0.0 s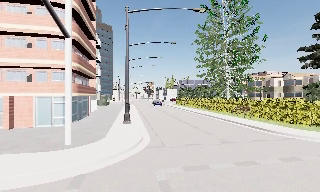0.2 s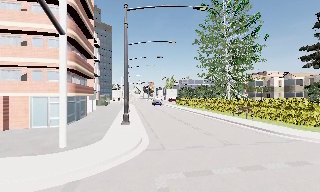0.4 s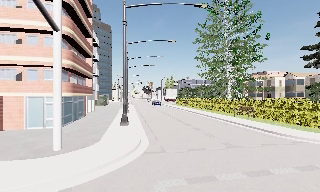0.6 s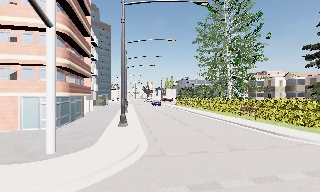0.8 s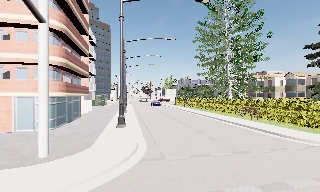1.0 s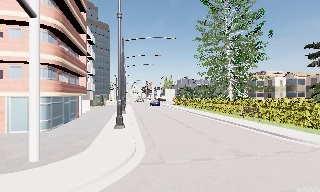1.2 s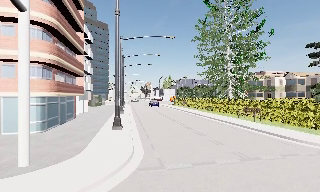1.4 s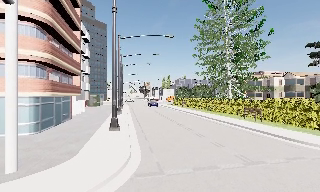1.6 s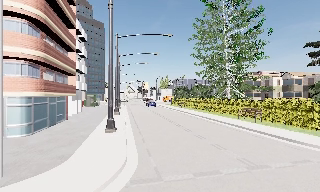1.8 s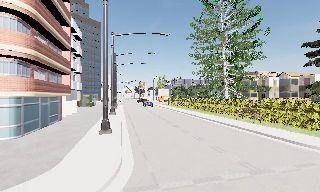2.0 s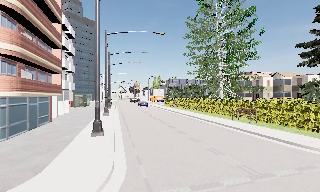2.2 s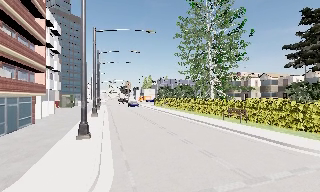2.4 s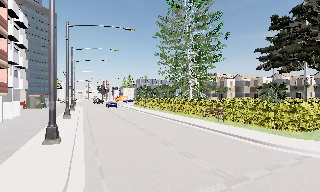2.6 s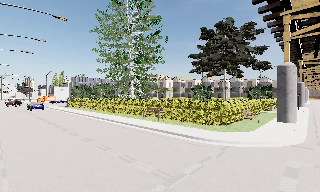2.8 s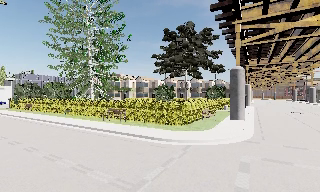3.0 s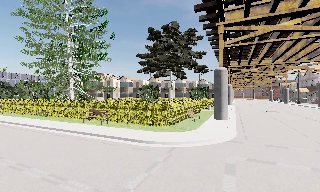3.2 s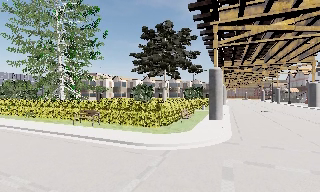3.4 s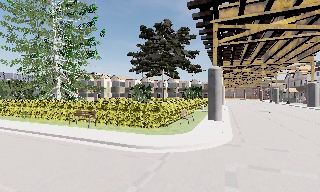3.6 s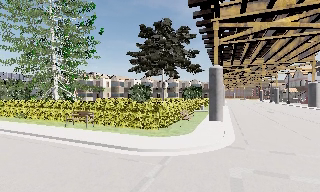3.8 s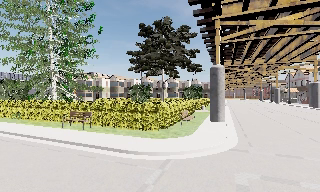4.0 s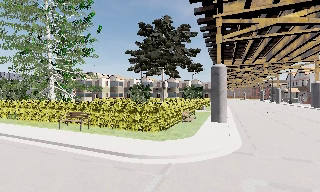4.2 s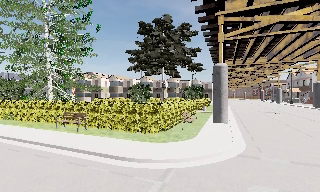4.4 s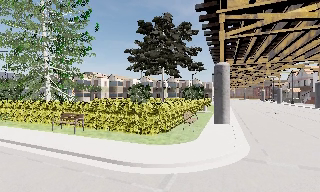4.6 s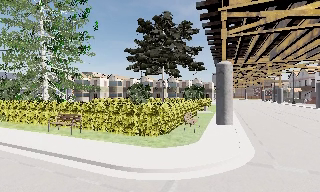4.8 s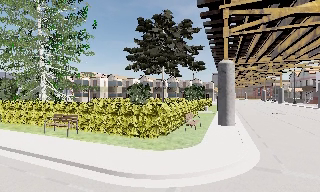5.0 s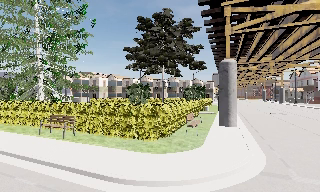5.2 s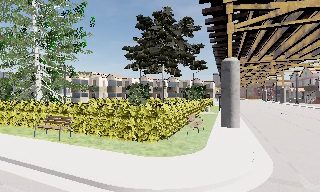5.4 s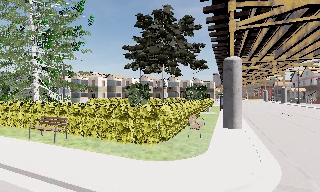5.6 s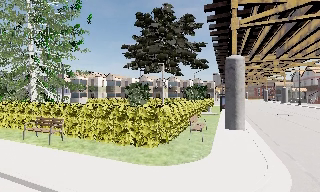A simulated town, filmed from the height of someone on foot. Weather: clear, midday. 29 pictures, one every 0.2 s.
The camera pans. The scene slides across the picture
to the left.
The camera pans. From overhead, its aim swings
clockwise.
0.0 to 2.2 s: The camera travels forward, about 4.5 m, so what stands in front looms larger.
2.2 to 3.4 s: The scene slides to the left, as the camera pans about 50 degrees to its right. It travels forward, about 2.5 m.
3.4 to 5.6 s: The camera travels forward, about 4.5 m, so what stands in front looms larger.
The film runs forward here.
